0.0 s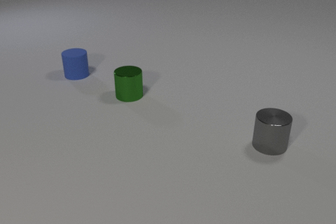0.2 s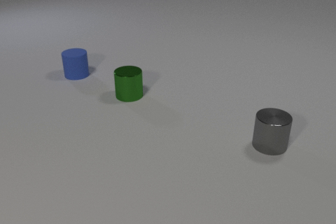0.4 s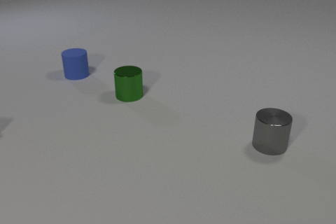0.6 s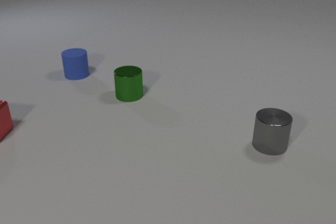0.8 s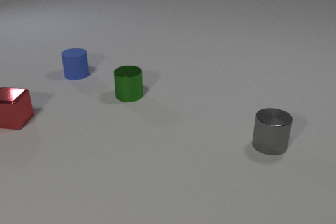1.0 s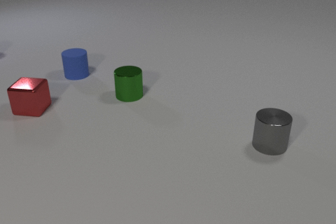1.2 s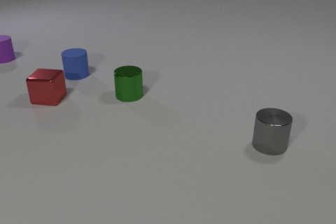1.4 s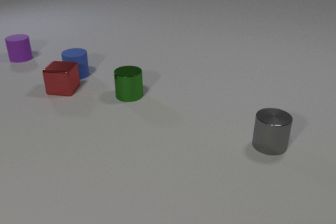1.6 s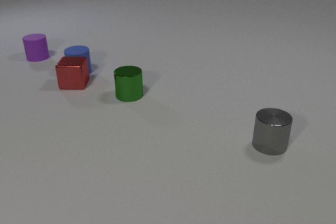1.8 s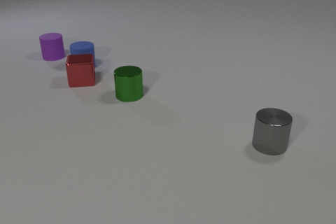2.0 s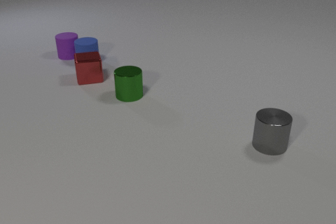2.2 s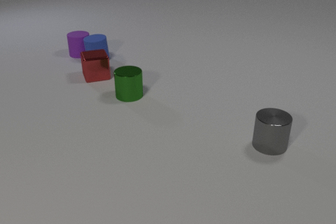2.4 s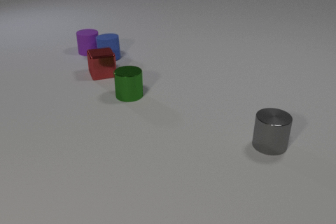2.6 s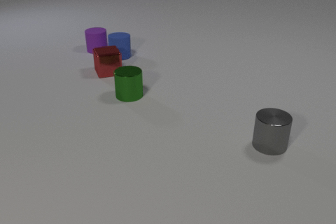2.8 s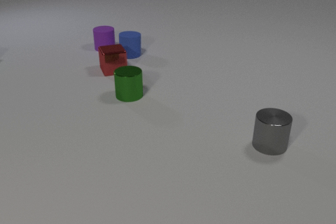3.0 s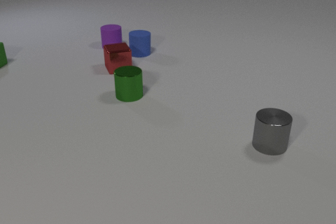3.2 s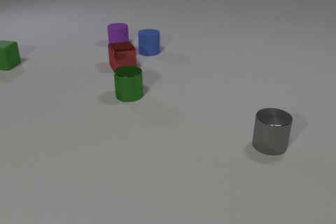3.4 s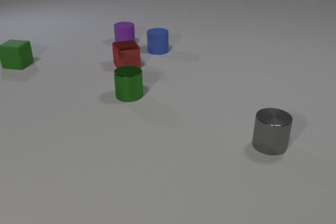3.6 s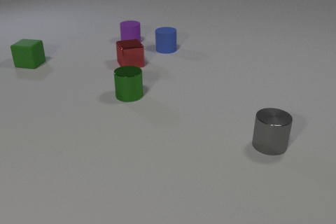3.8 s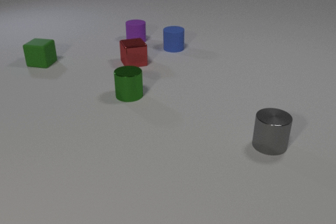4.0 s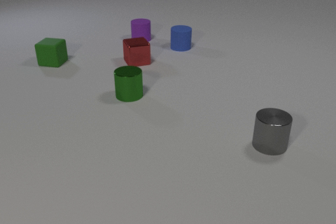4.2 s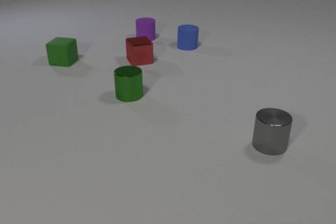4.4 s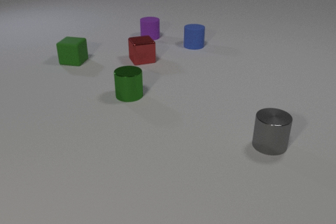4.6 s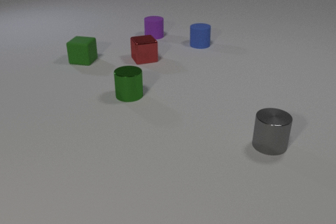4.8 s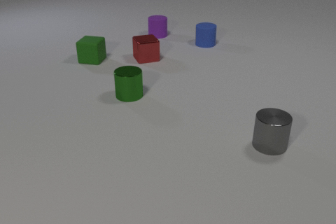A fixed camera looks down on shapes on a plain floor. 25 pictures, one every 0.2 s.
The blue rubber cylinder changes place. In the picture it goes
to the right.
The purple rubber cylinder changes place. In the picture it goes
to the right.
0.0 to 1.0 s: The red metal cube comes in at the left edge, slides to the right and away from the camera.
1.0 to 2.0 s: The red metal cube slides to the right and away from the camera, spins so that its near face slides to the right, counterclockwise seen from above. The blue rubber cylinder slides away from the camera. The purple rubber cylinder comes in at the left edge, slides to the right. The red metal cube and the blue rubber cylinder collide.
2.0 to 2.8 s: The red metal cube slides to the right and away from the camera. The blue rubber cylinder slides to the right. The purple rubber cylinder slides to the right and away from the camera. The blue rubber cylinder and the purple rubber cylinder collide.
2.8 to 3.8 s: The red metal cube slides to the right and away from the camera. The blue rubber cylinder slides to the right. The purple rubber cylinder slides to the right and away from the camera. The green rubber cube comes in at the left edge, slides to the right.
3.8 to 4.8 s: The red metal cube slides to the right and away from the camera. The blue rubber cylinder slides to the right and away from the camera. The purple rubber cylinder slides to the right and away from the camera. The green rubber cube slides to the right.
How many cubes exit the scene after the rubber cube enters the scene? 0.
How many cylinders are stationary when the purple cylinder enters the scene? 3.
What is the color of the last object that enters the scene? green.
